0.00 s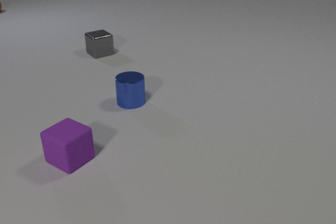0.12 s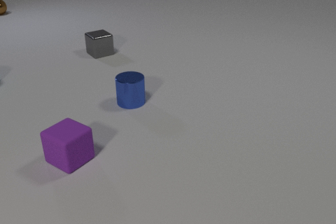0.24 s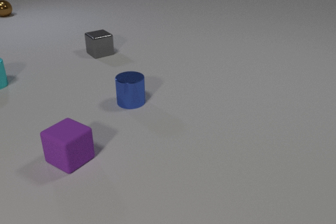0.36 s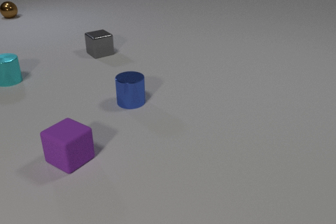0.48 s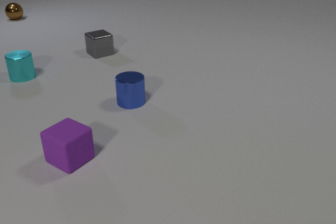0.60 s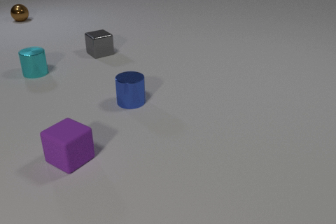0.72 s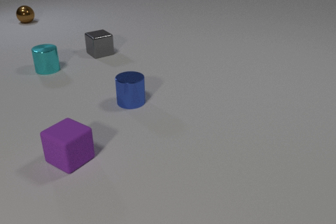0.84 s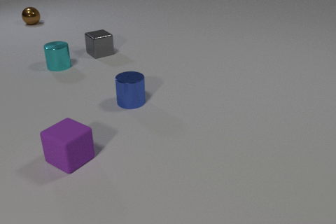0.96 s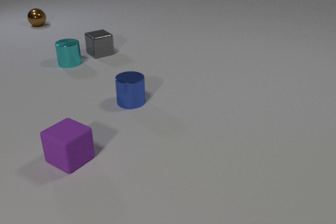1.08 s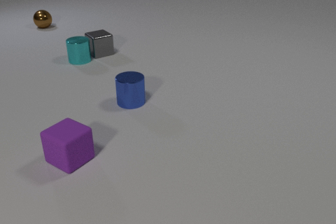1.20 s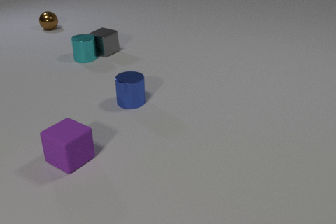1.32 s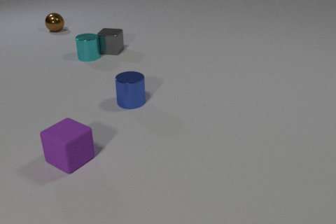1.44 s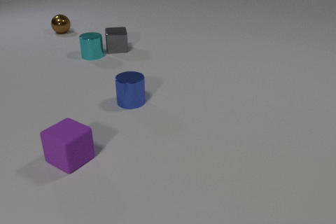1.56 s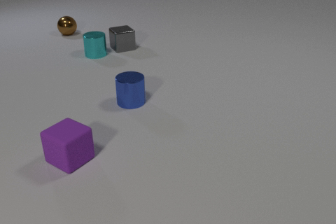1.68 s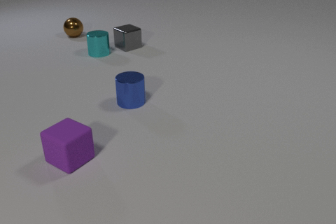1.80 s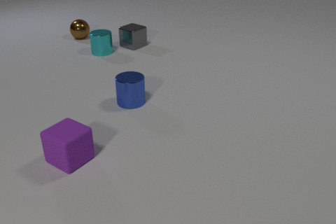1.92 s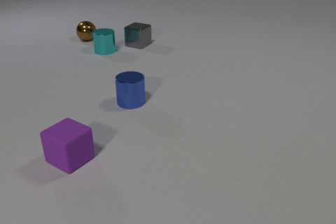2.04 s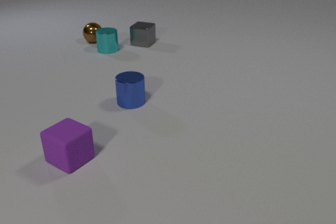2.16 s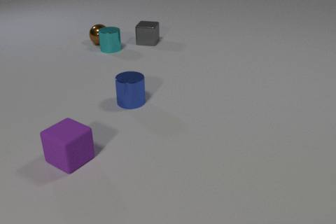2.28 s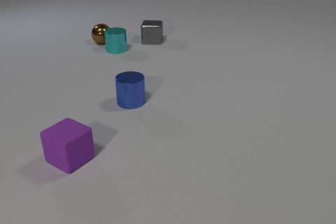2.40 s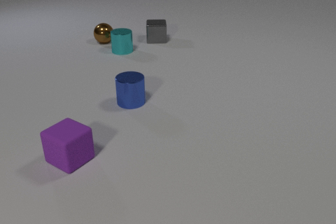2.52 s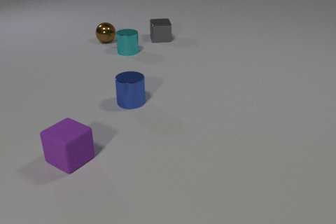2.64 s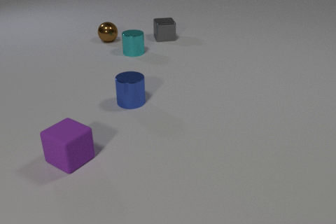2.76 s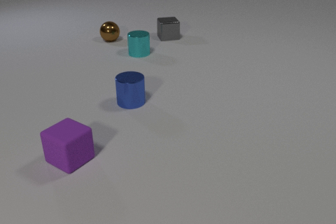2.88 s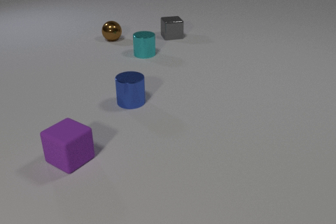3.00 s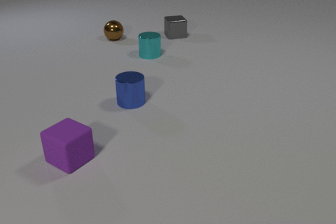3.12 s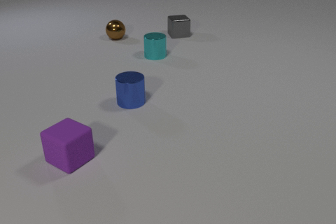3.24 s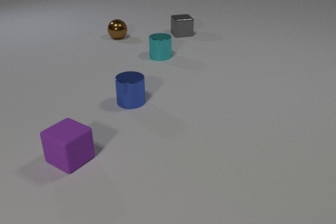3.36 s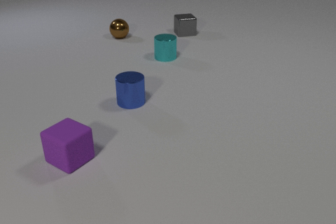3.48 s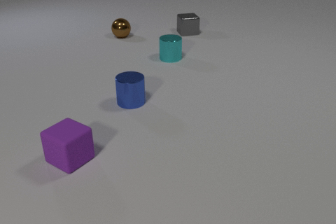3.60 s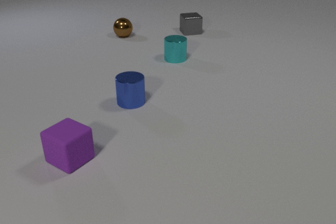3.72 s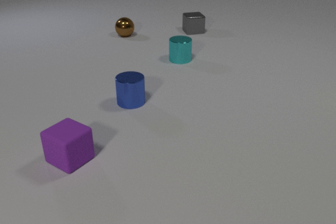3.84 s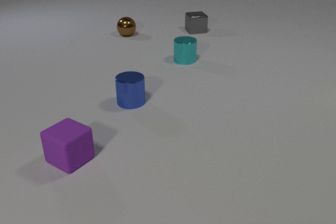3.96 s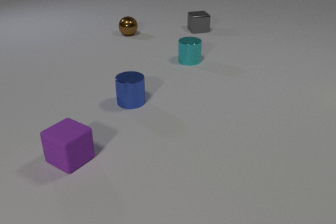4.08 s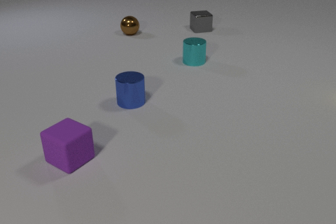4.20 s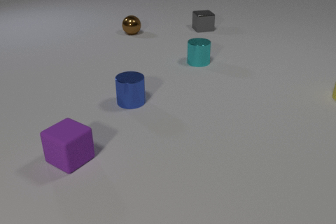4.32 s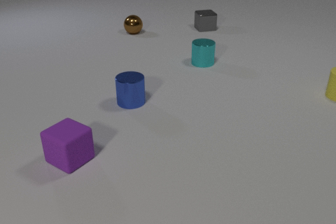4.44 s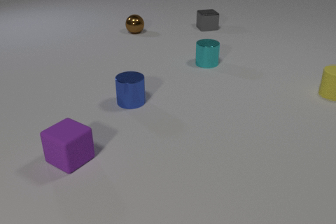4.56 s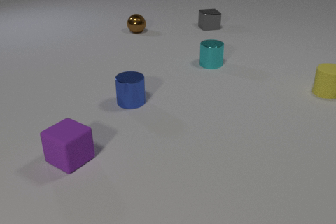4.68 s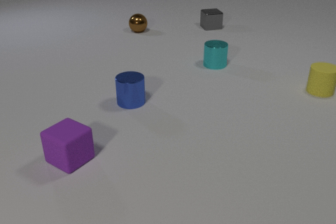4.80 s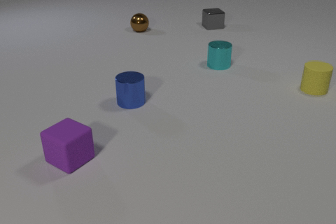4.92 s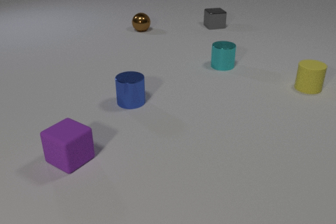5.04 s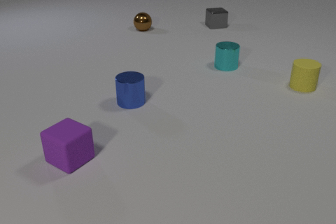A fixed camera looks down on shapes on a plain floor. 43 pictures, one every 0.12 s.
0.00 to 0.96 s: The cyan metal cylinder comes in at the left edge, slides to the right and away from the camera. The brown metal sphere rolls toward the camera and to the right.
0.96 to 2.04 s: The cyan metal cylinder slides to the right and away from the camera. The gray metal cube slides to the right and away from the camera, spins so that its near face slides to the right, counterclockwise seen from above. The brown metal sphere rolls toward the camera and to the right. The cyan metal cylinder and the gray metal cube collide.
2.04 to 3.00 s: The cyan metal cylinder slides to the right and toward the camera. The gray metal cube slides to the right and away from the camera, spins counterclockwise seen from above by about 30 degrees, its near face sliding to the right. The brown metal sphere rolls to the right. The cyan metal cylinder and the brown metal sphere collide.
3.00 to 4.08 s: The cyan metal cylinder slides to the right. The gray metal cube slides to the right and away from the camera. The brown metal sphere rolls to the right and away from the camera.
4.08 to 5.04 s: The cyan metal cylinder slides to the right. The gray metal cube slides to the right and away from the camera. The brown metal sphere rolls to the right and away from the camera. The yellow rubber cylinder comes in at the right edge, slides to the left.
How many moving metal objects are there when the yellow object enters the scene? 3.
What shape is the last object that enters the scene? cylinder.
What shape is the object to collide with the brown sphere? cylinder.
